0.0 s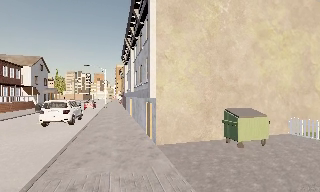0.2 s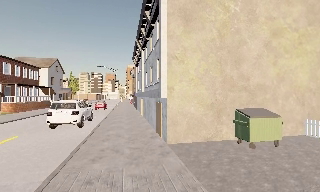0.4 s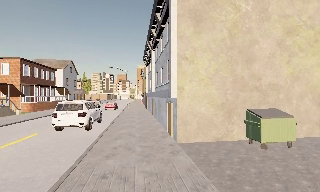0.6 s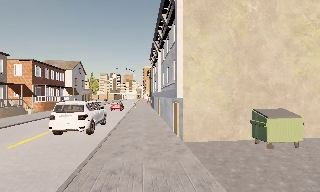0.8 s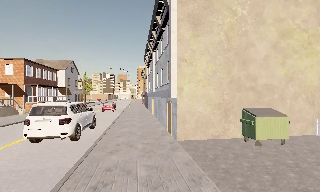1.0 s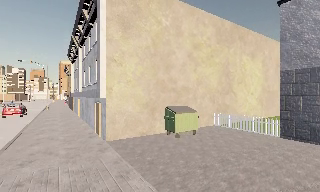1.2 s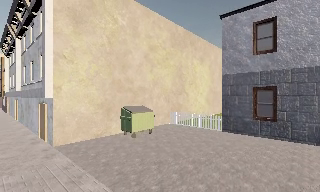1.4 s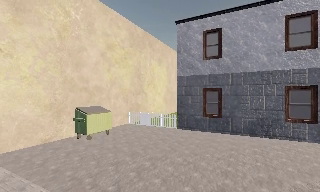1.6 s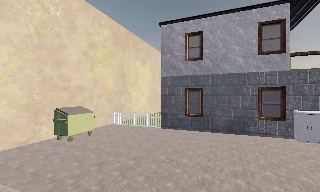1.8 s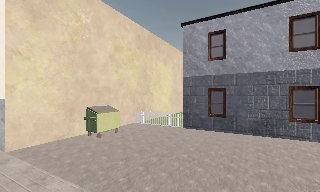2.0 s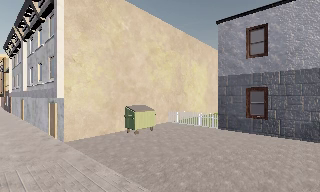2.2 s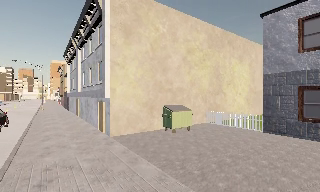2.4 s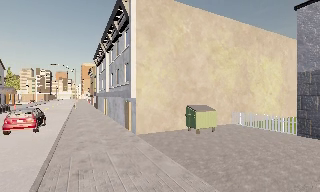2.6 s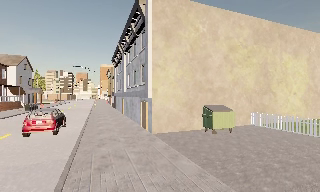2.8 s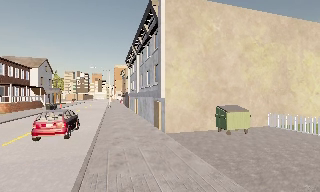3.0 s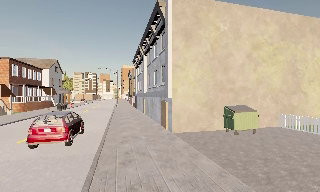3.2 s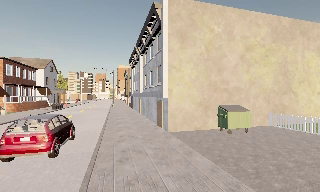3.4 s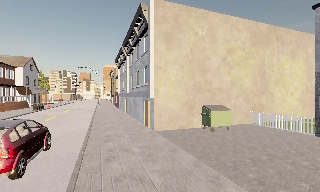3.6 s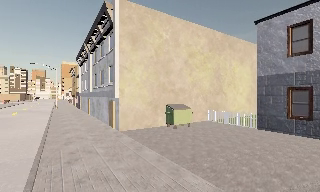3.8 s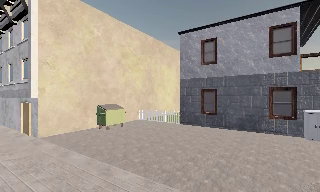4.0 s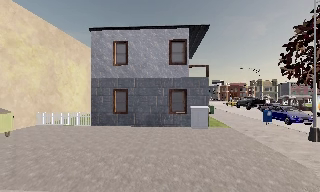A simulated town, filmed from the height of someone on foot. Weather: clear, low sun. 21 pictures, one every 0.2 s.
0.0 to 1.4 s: The camera pans to its right, which is clockwise from overhead, by about 45 degrees. It travels backward, about 1.5 m.
1.4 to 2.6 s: The camera swings to its left by about 40 degrees, and the scene slides to the right. It travels backward, about 1 m.
2.6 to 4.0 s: The camera pans to its right, which is clockwise from overhead, by about 65 degrees. It travels backward, about 1.5 m.
The film runs backward here.
